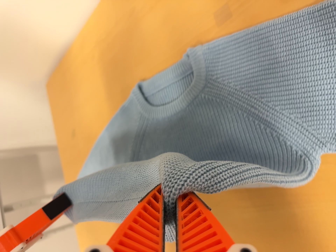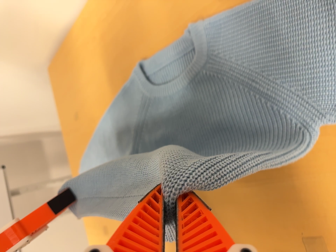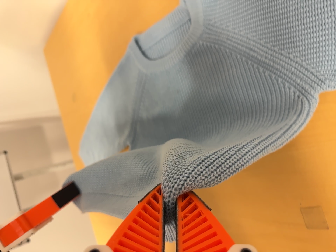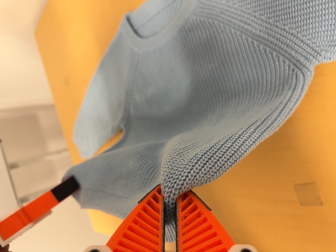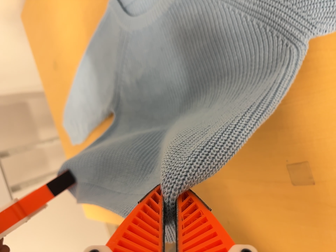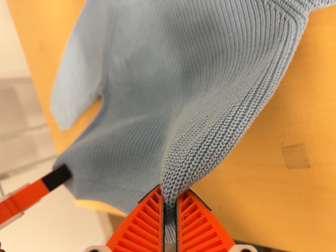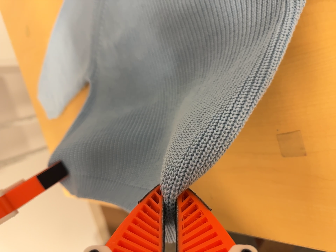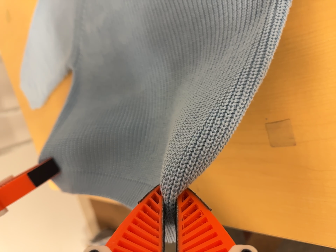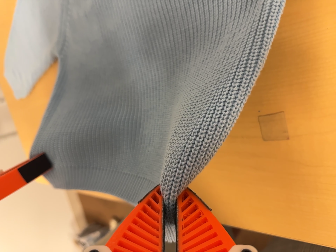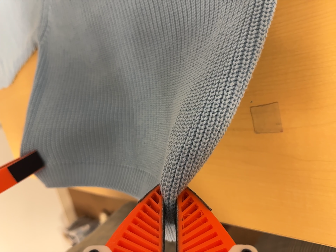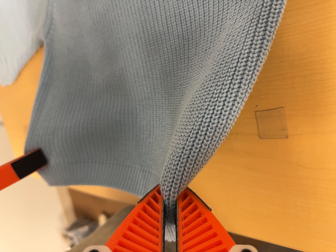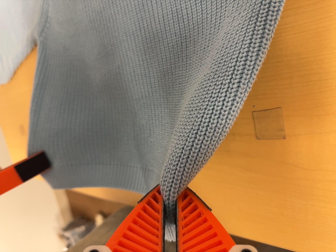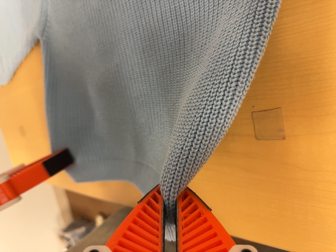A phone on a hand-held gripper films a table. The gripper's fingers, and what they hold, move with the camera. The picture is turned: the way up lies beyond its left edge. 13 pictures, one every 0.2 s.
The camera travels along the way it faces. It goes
forward.
The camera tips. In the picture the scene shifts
upward.
0.0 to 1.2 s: The camera travels toward the bottom of its view and forward, about 10 cm, so close, fixed things drift upward. Its aim tips toward the bottom of its view by about 15 degrees, and the scene shifts upward.
1.2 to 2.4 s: The camera travels forward, about 7 cm, so what stands in front looms larger.
The film runs backward here.
